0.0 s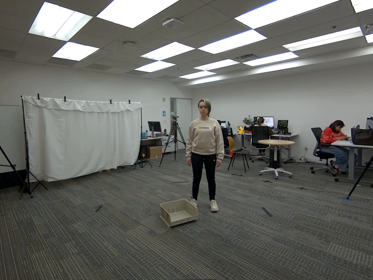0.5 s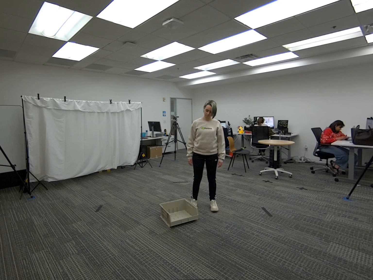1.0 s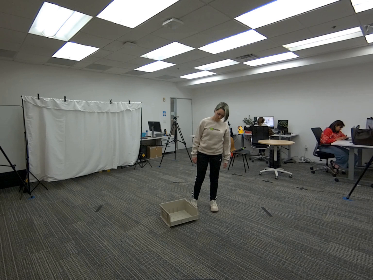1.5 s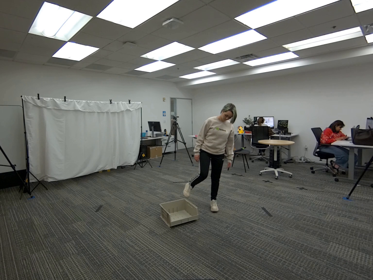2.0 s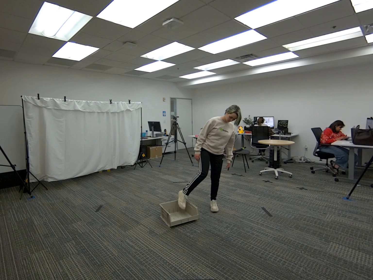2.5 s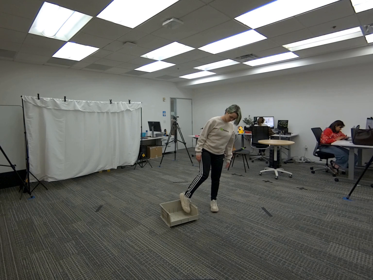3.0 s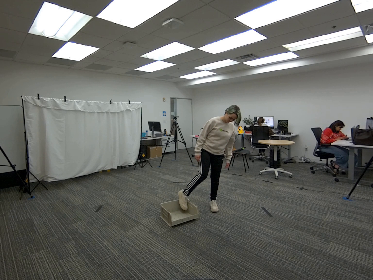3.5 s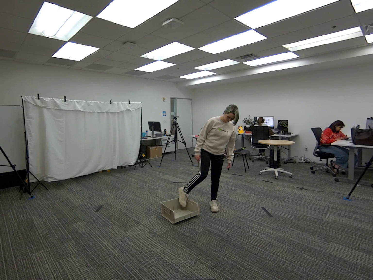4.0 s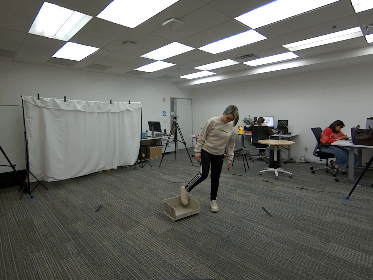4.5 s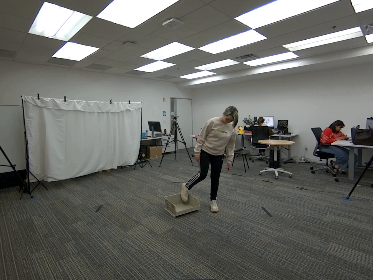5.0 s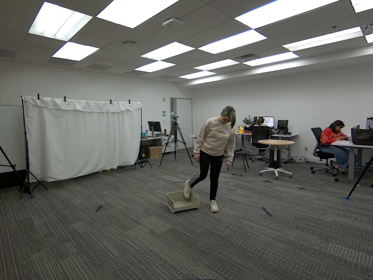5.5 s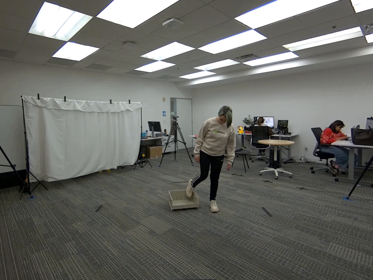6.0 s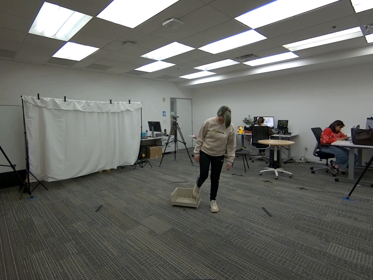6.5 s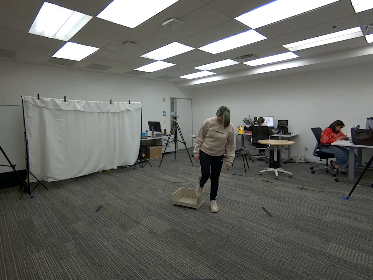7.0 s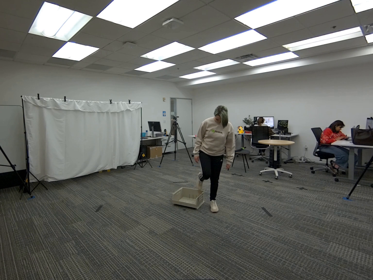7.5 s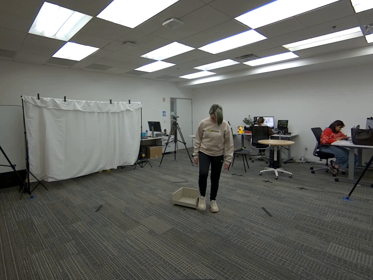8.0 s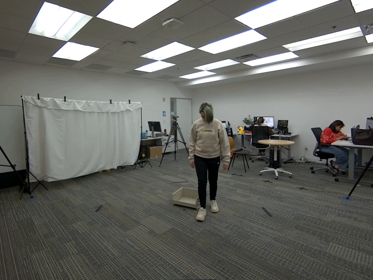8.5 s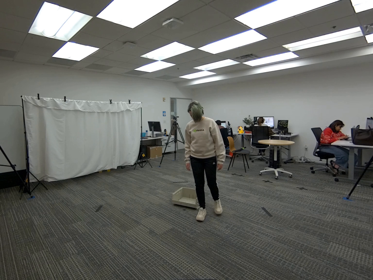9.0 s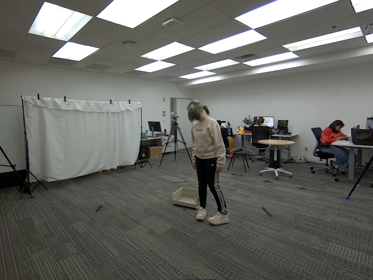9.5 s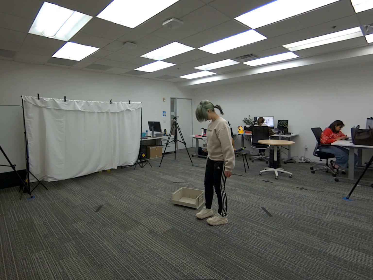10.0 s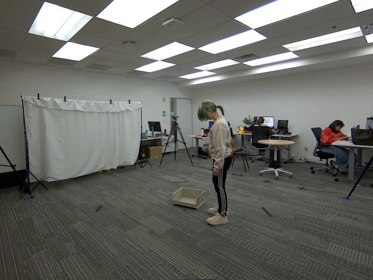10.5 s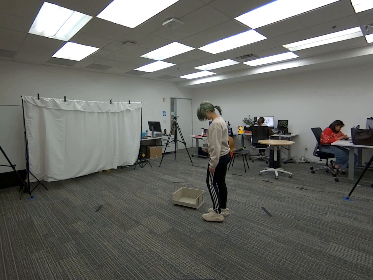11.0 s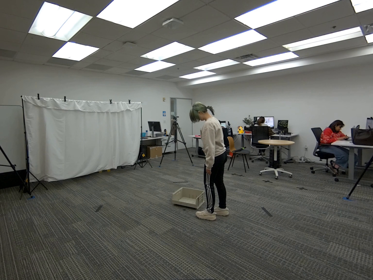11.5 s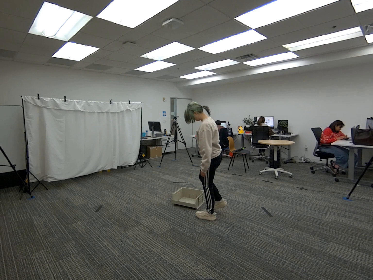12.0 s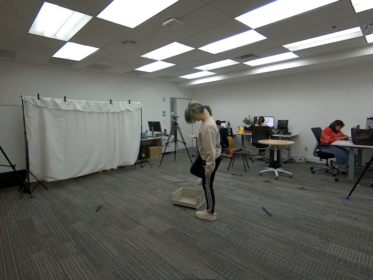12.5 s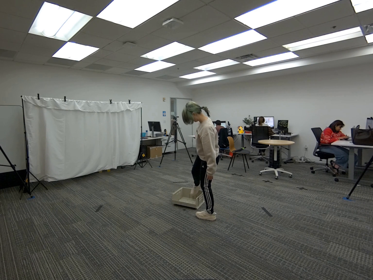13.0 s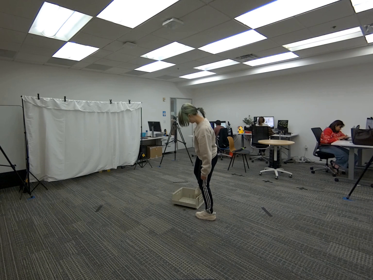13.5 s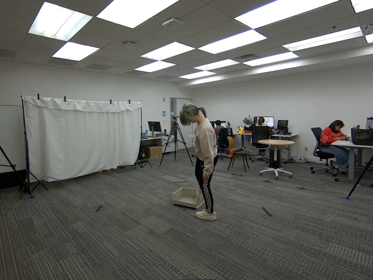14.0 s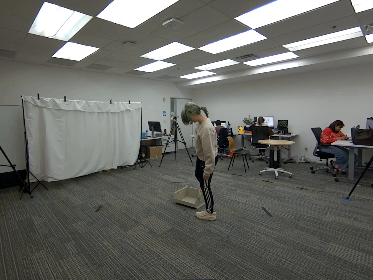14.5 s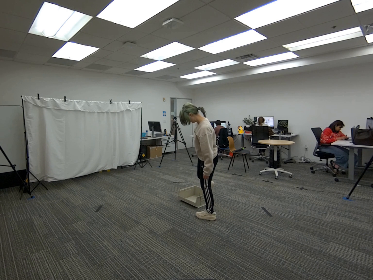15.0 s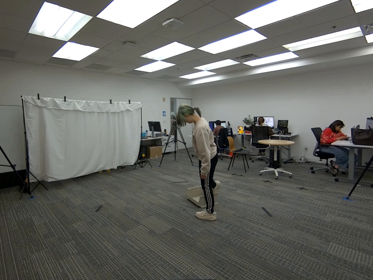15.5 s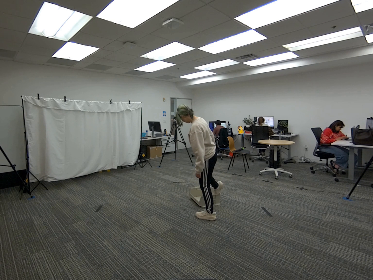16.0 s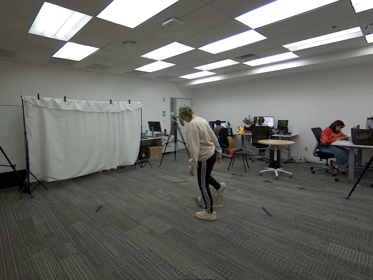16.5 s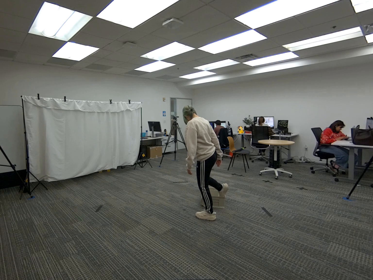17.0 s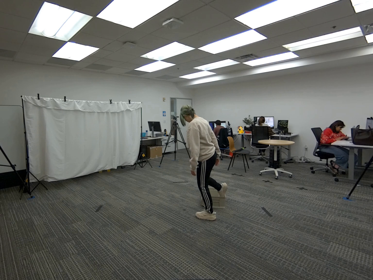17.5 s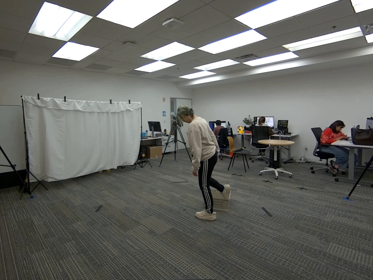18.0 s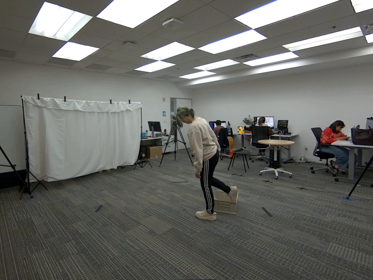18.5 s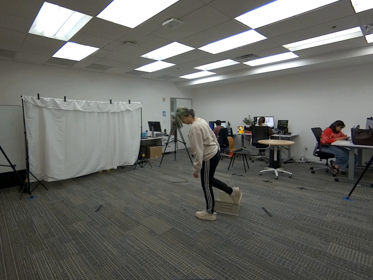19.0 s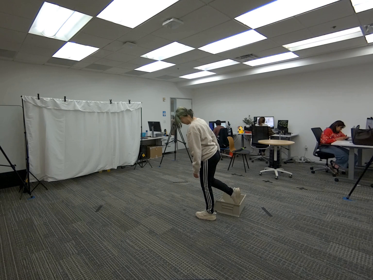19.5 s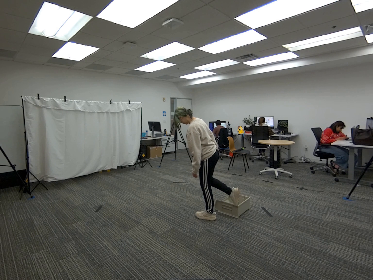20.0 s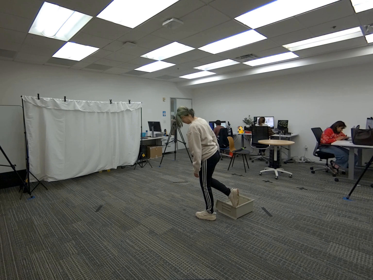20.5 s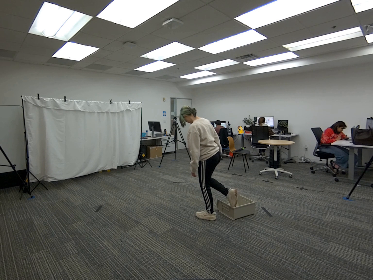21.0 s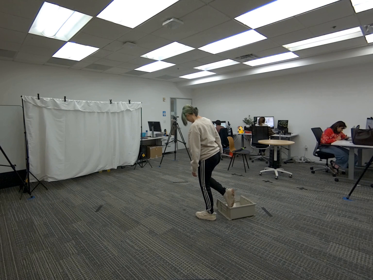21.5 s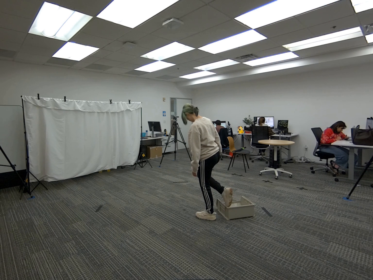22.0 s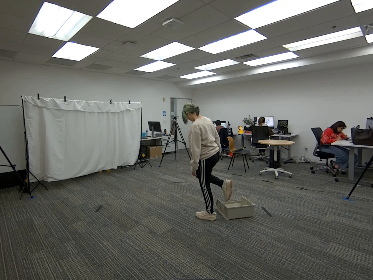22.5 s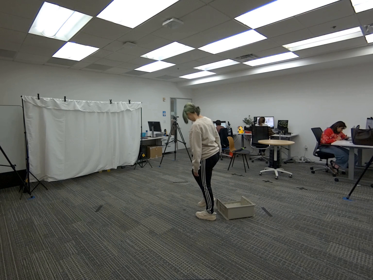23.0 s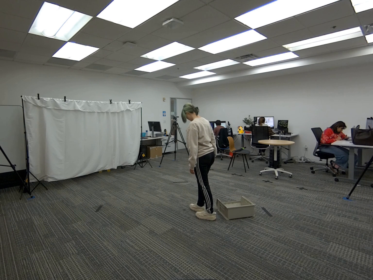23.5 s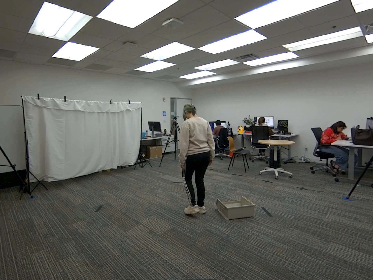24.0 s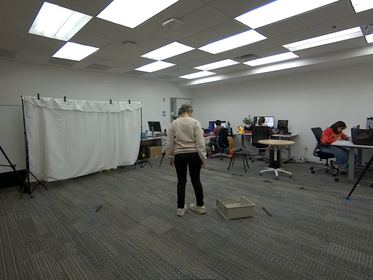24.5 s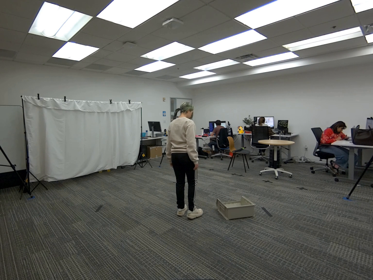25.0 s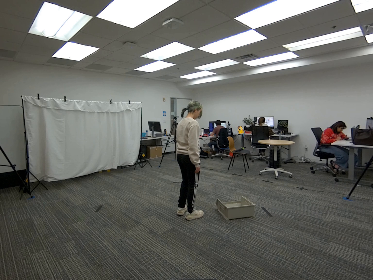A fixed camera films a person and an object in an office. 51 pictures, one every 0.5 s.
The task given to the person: Walk over to beige bin on the ground and using your right foot drag the bin to the side.
